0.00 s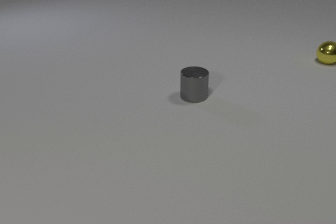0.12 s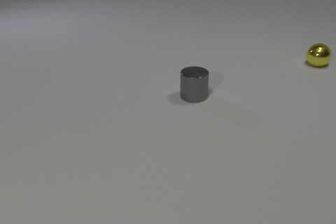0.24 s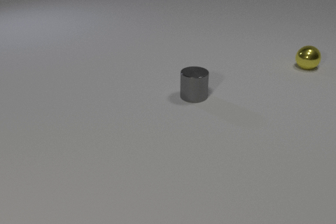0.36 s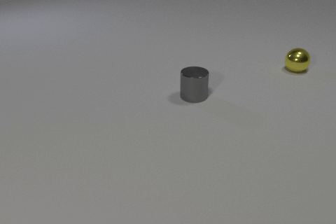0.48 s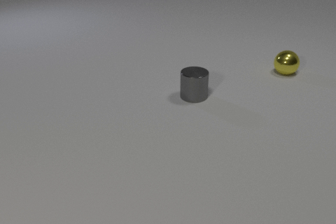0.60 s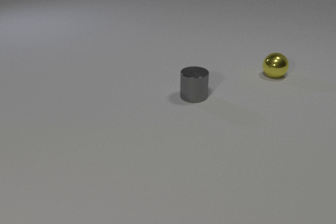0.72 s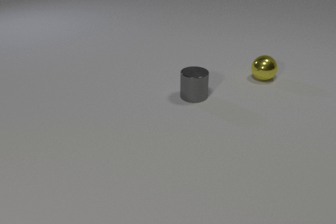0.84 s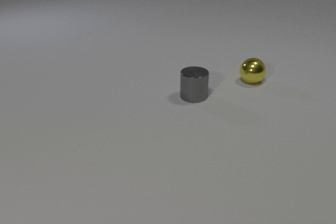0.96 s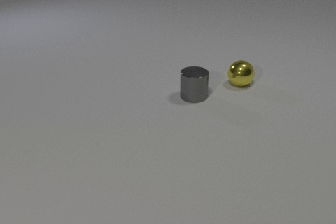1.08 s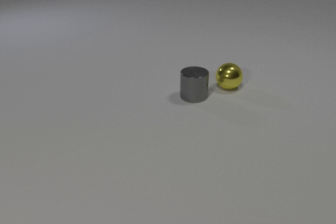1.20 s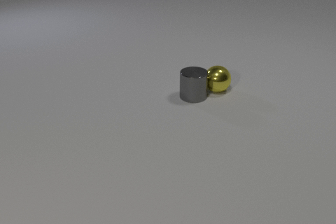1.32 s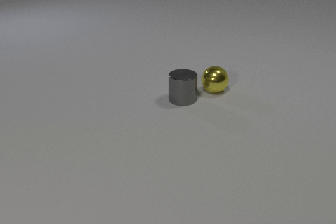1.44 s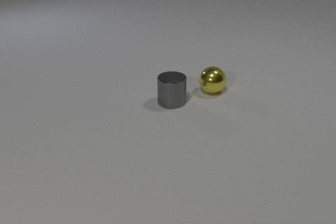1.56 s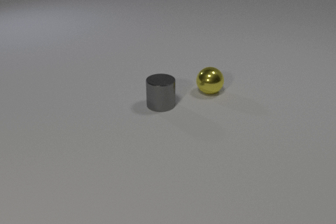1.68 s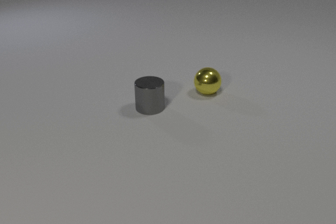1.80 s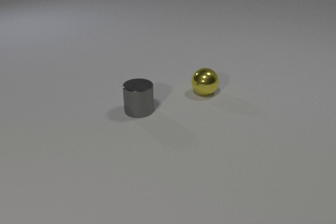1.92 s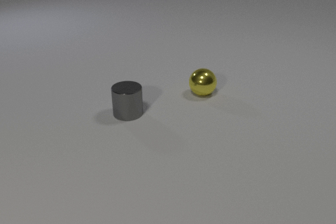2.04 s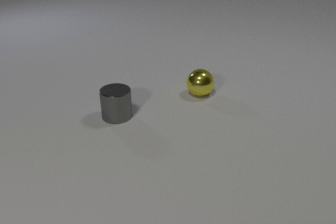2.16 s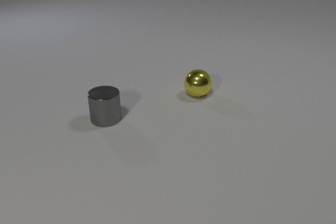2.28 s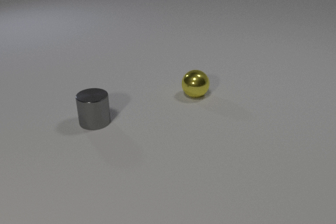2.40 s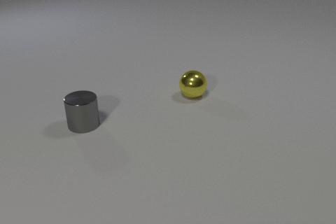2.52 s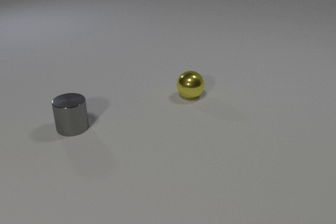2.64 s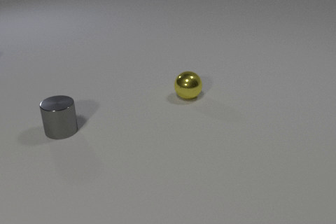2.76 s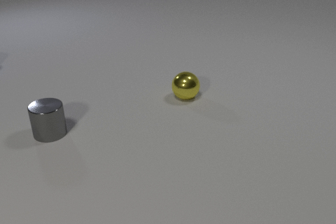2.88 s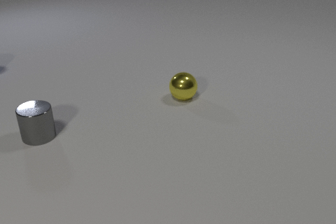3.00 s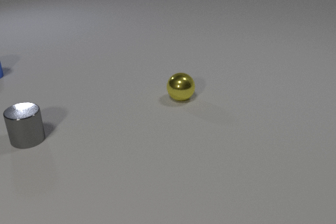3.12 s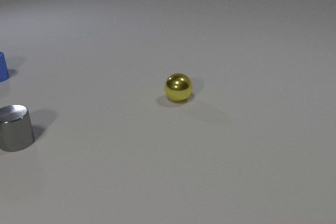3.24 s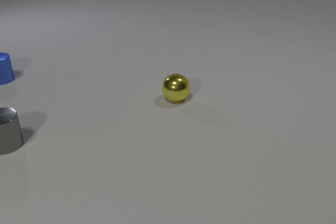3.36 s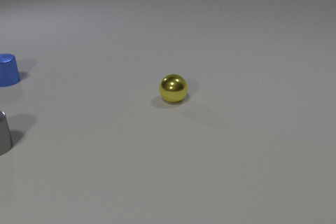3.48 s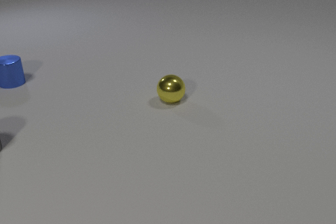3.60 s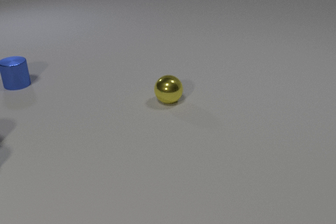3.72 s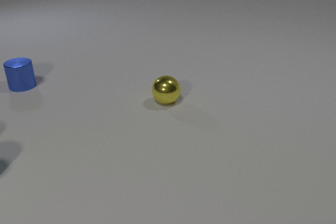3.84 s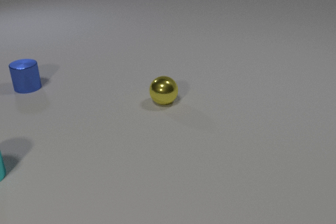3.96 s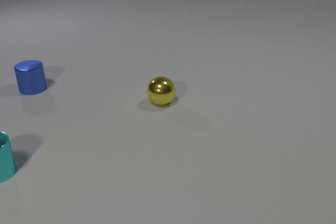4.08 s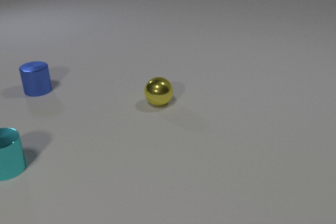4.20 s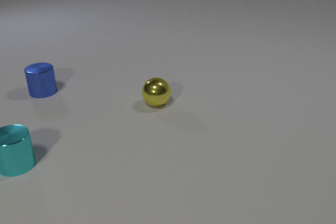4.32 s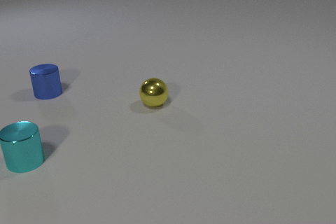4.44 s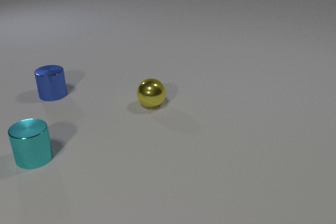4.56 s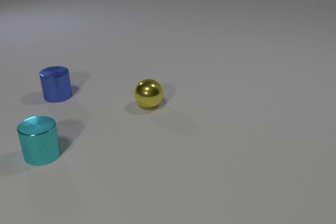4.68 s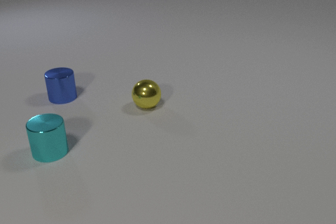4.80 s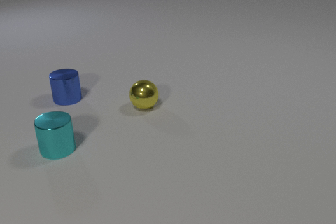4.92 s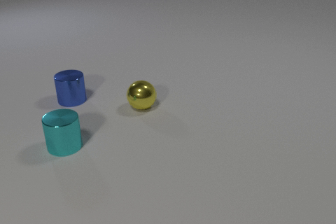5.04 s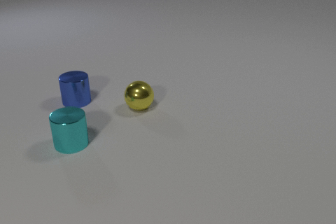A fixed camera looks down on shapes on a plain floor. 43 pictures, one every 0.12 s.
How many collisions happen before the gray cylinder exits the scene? 1.
What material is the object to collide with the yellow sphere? metal.
Are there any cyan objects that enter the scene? yes.
0.00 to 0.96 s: The yellow metal sphere rolls to the left and toward the camera.
0.96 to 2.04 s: The yellow metal sphere rolls to the left and toward the camera. The gray metal cylinder slides to the left and toward the camera. The yellow metal sphere and the gray metal cylinder collide.
2.04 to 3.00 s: The yellow metal sphere rolls to the left and toward the camera. The gray metal cylinder slides to the left. The blue metal cylinder comes in at the left edge.
3.00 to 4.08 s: The yellow metal sphere rolls to the left and toward the camera. The gray metal cylinder slides to the left, leaves at the left edge. The blue metal cylinder slides toward the camera and to the right. The cyan metal cylinder comes in at the left edge, slides to the right.
4.08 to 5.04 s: The yellow metal sphere rolls to the left and toward the camera. The blue metal cylinder slides to the right and toward the camera. The cyan metal cylinder slides to the right.
